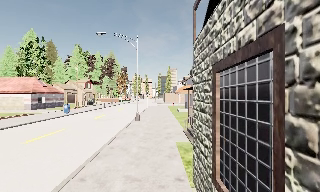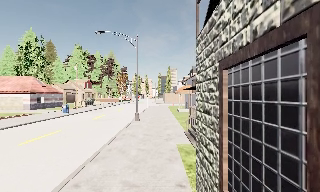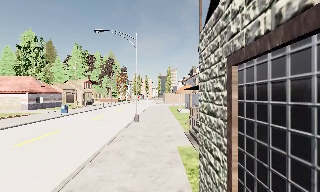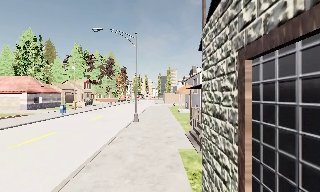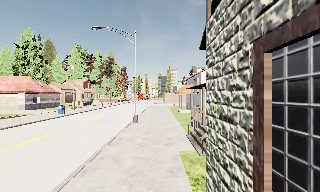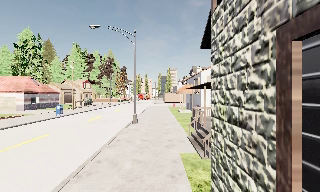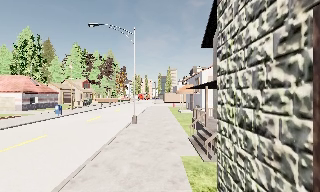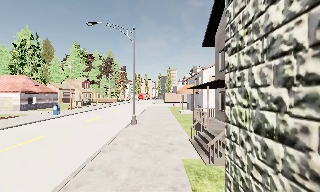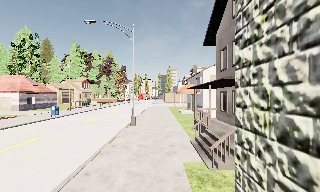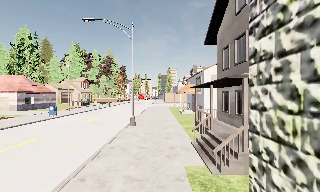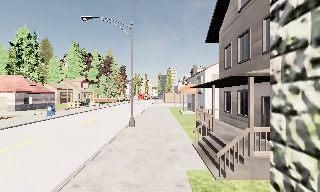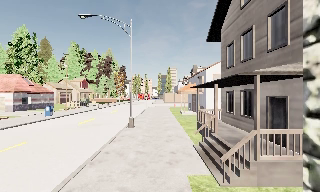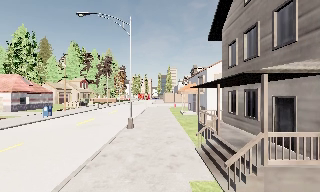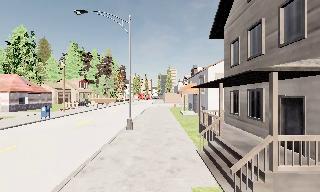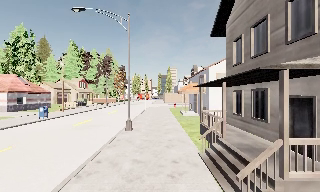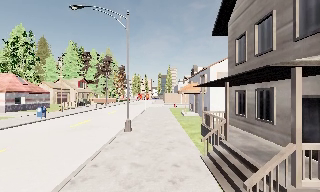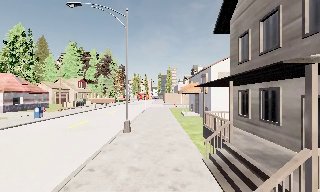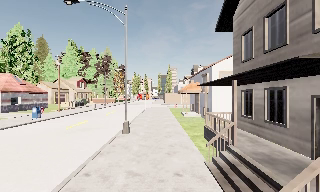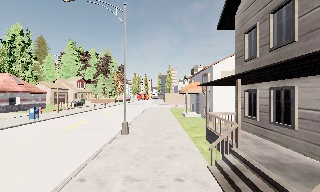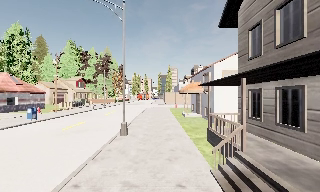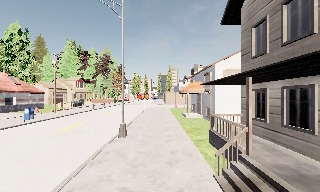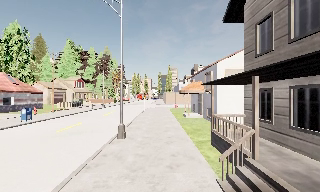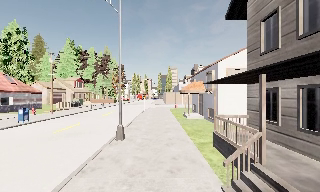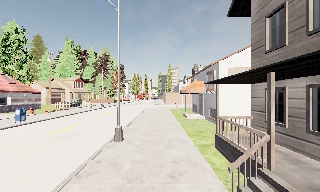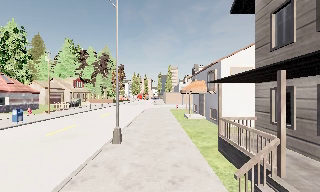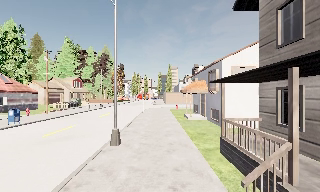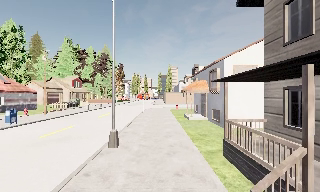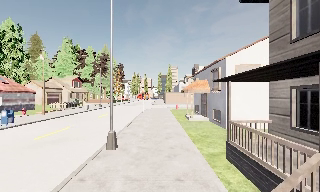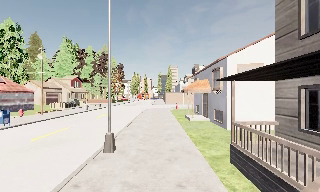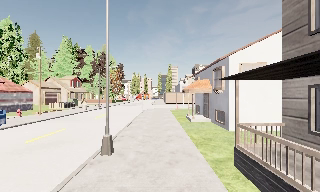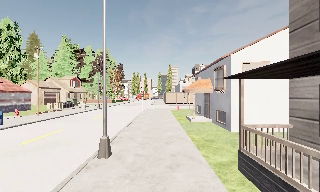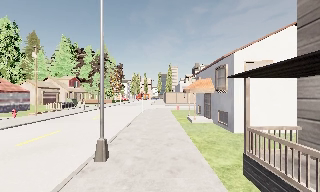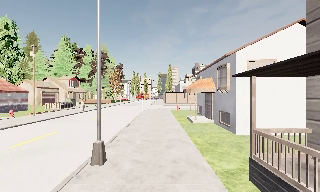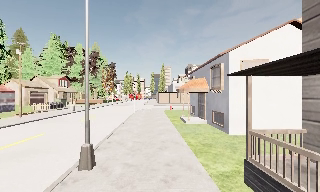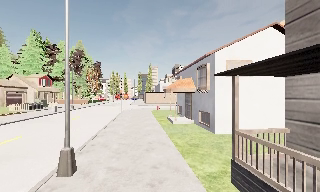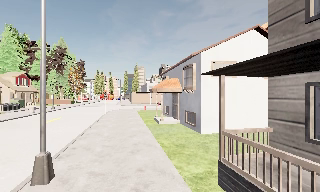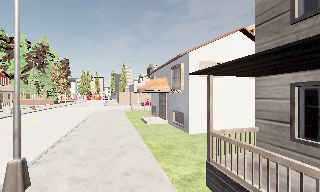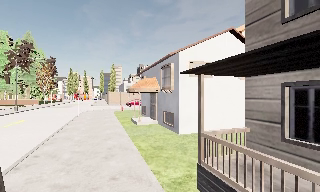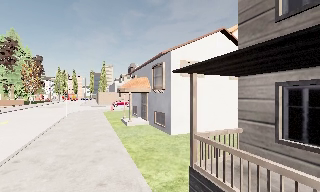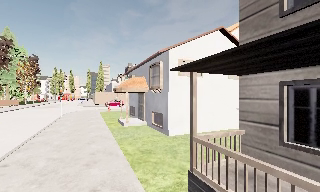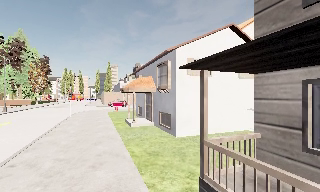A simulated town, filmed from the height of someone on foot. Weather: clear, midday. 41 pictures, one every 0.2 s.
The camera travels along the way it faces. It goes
forward.
0.0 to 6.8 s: The camera travels forward, about 9 m, so what stands in front looms larger.
6.8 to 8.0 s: The camera pans to its right, which is clockwise from overhead, by about 15 degrees. It travels forward, about 1 m, so what stands in front looms larger.
The film runs forward here.
